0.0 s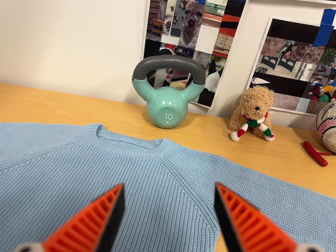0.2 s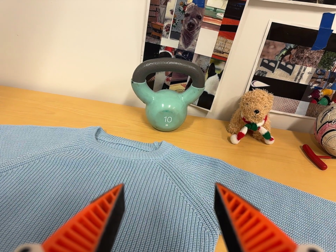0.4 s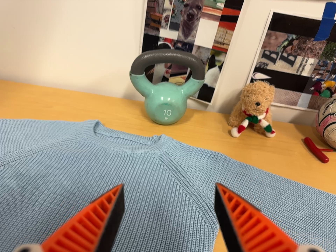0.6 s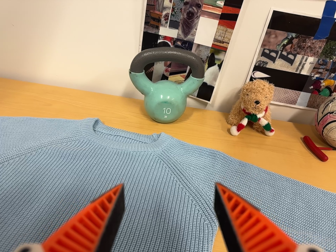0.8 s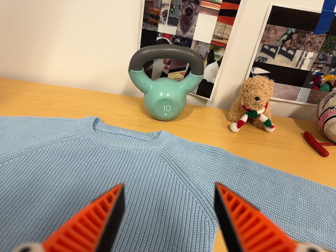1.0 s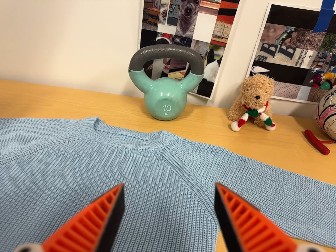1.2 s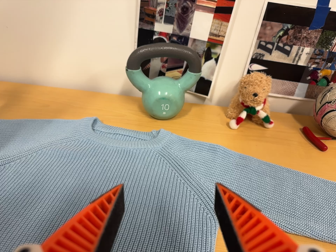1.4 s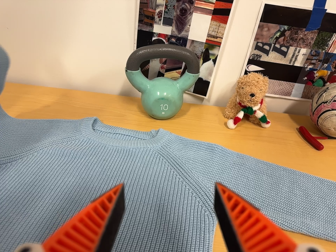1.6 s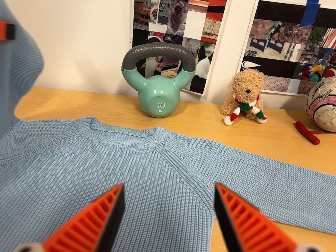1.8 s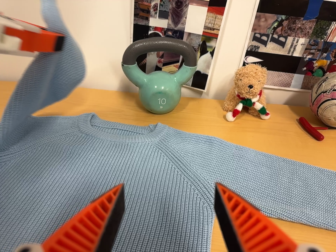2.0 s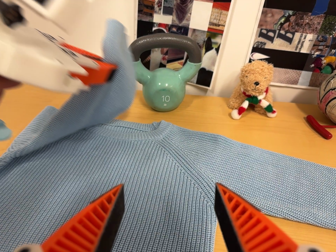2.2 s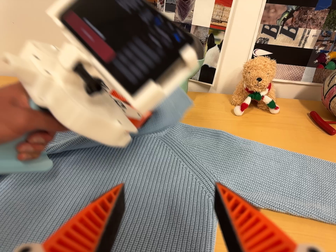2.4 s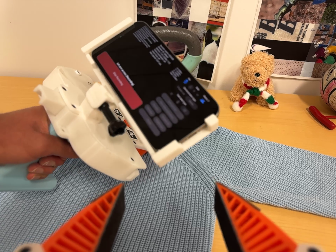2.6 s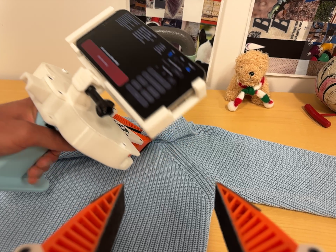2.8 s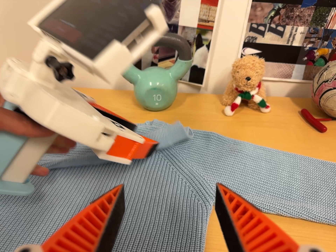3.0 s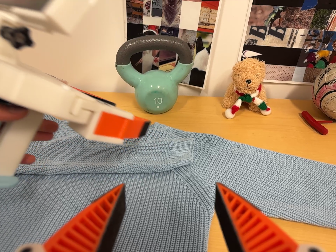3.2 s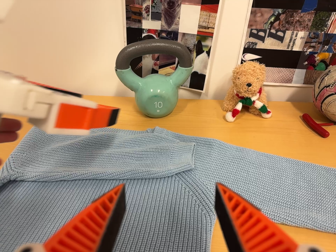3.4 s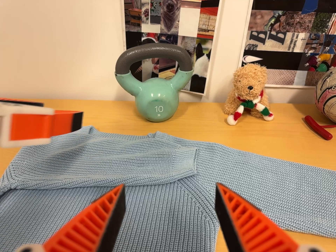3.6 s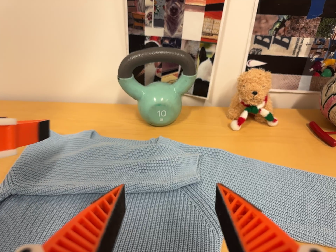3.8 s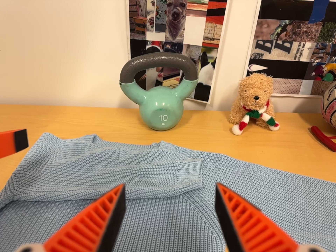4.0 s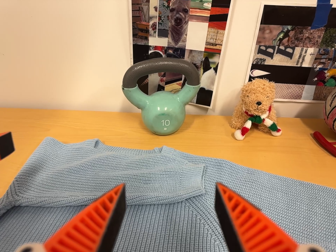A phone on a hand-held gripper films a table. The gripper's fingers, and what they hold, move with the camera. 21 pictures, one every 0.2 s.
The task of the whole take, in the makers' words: left arm across.
0.0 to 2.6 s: The camera shifts only a little, or ends up much as it began.
2.6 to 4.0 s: The camera travels toward the top of its view, about 5 cm, so close, fixed things drift downward.
The film runs forward here.
